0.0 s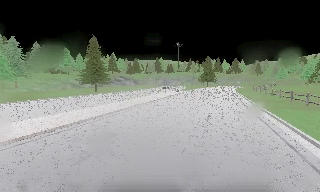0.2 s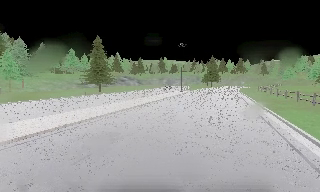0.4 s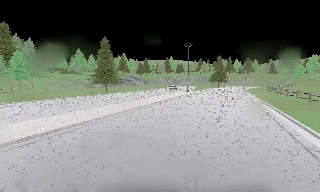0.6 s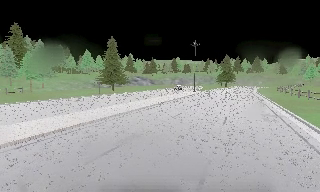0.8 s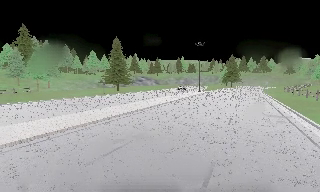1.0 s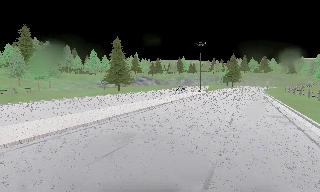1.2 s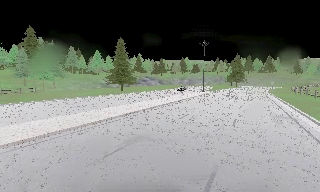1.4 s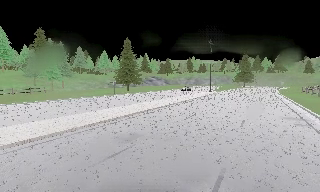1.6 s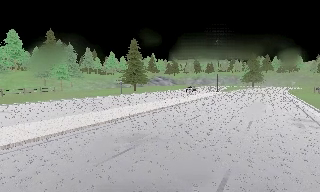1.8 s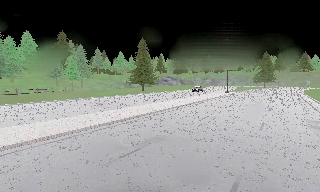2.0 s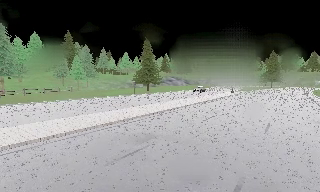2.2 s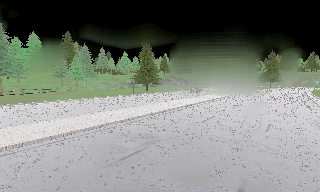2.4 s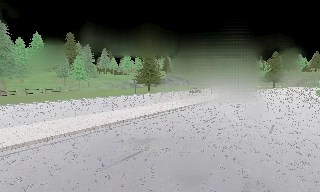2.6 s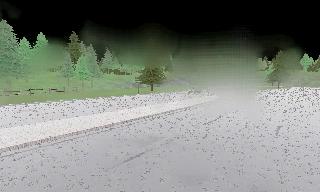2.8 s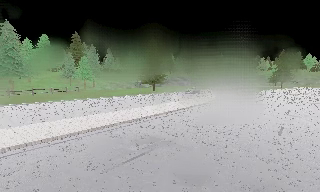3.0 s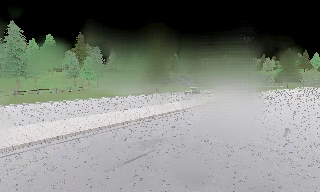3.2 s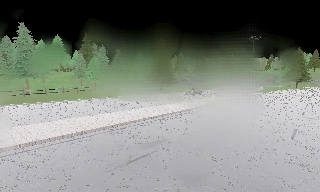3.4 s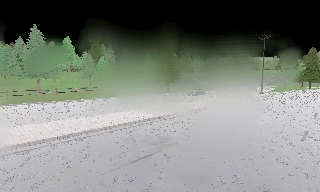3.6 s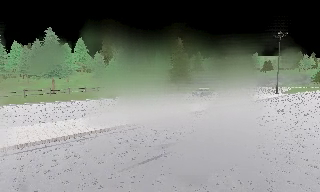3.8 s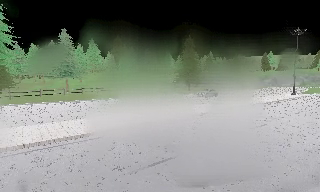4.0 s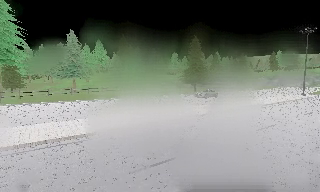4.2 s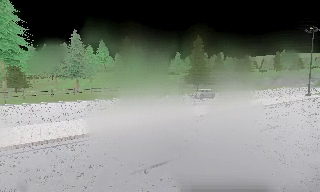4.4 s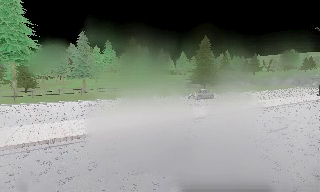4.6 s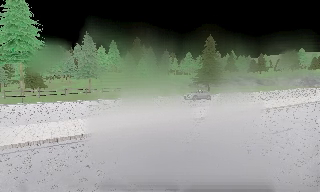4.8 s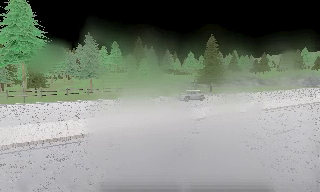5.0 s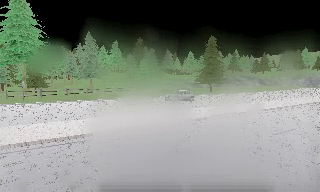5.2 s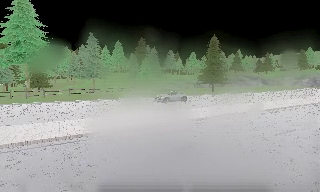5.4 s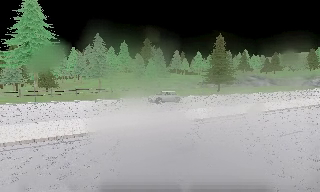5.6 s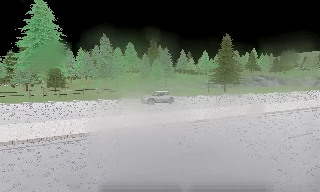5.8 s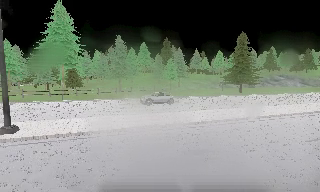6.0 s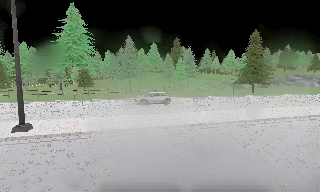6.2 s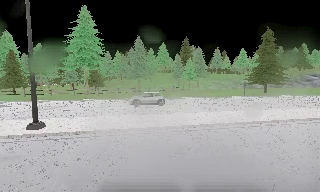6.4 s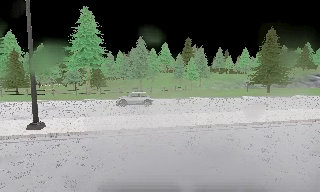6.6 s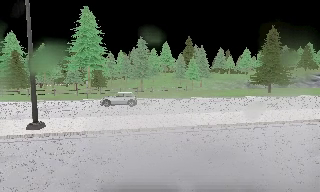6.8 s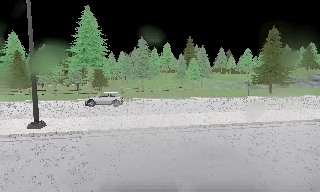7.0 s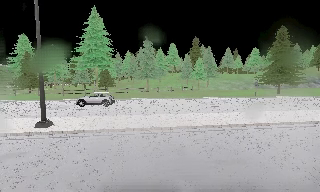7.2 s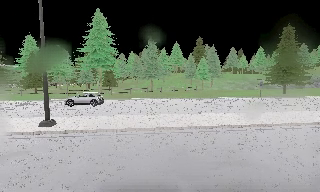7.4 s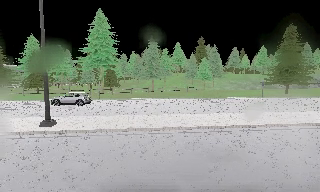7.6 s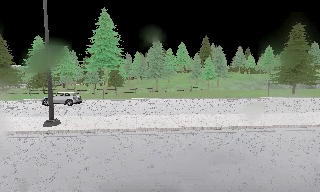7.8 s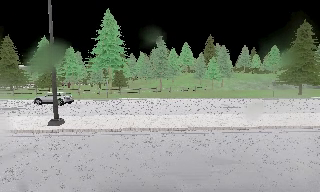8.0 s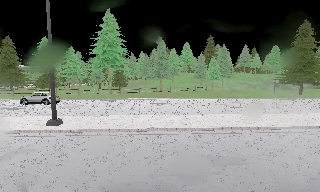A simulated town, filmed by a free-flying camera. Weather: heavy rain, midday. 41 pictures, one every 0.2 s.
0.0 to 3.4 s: The scene slides to the right, as the camera pans about 25 degrees to its left. It travels forward and to its right, about 1.5 m, so what stands in front looms larger.
3.4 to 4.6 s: The scene slides to the right, as the camera pans about 15 degrees to its left.
4.6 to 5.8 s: The camera pans to its left, which is counterclockwise from overhead, by about 10 degrees. It travels to its right, about 0.5 m.
5.8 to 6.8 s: The camera shifts only a little, or ends up much as it began.
6.8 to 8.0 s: The camera travels to its right, about 0.5 m.
The film runs forward here.
